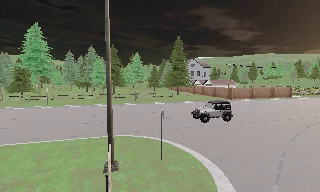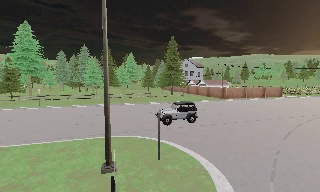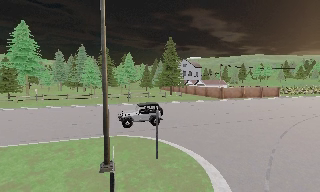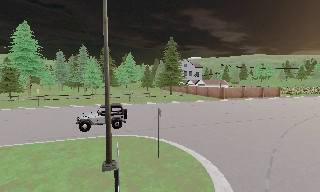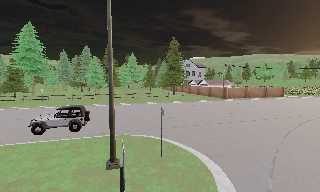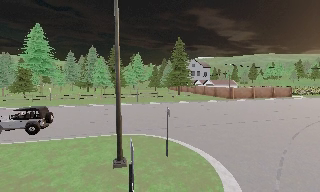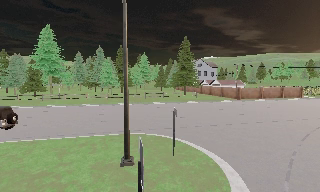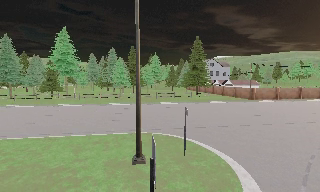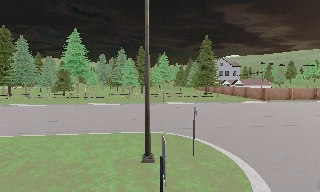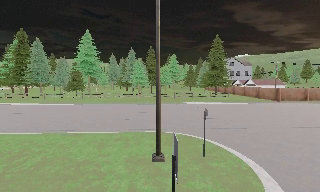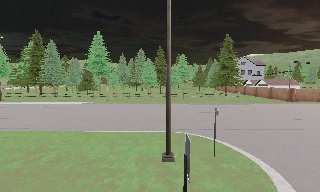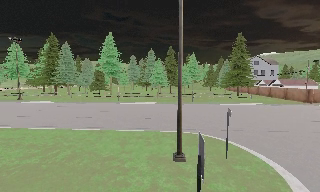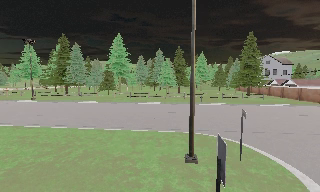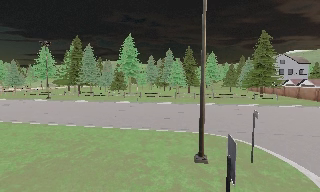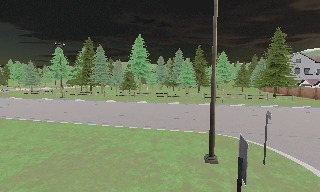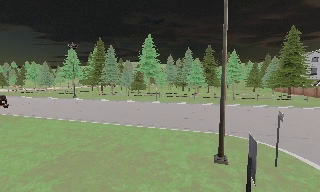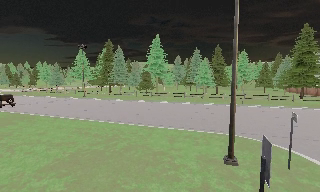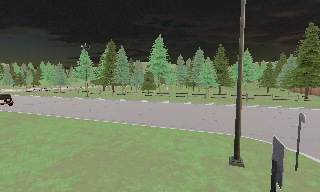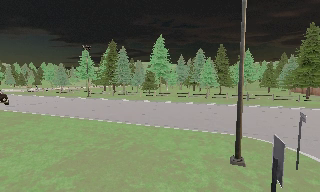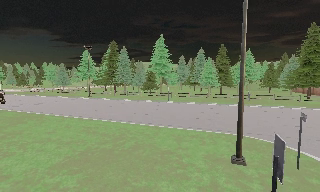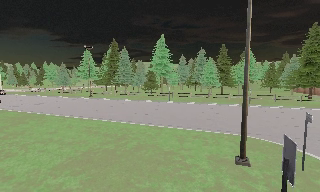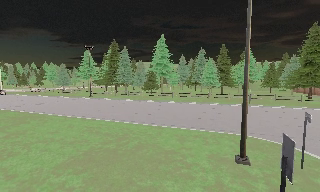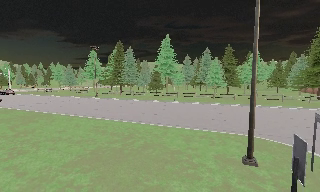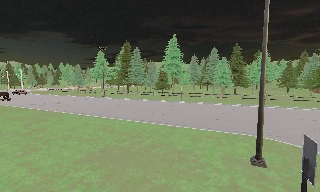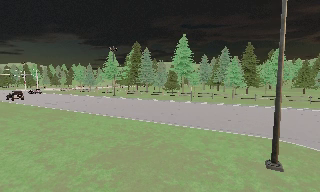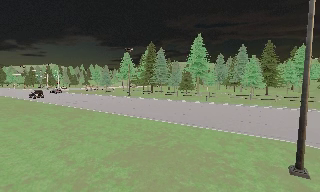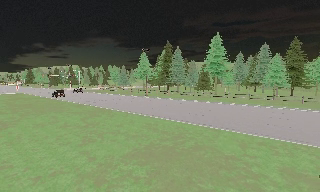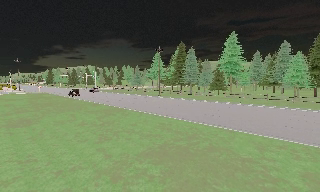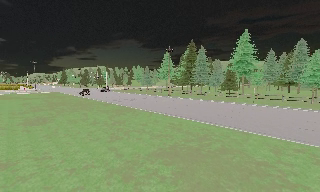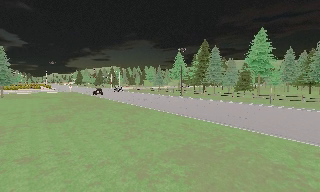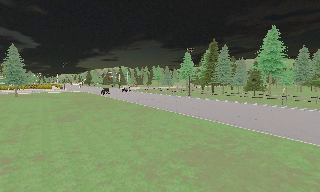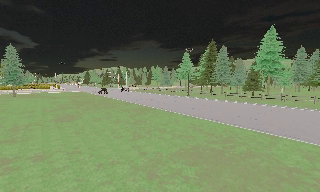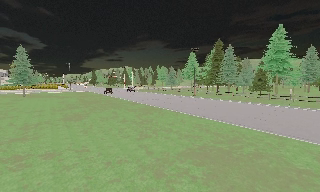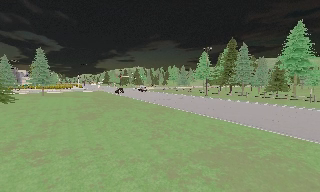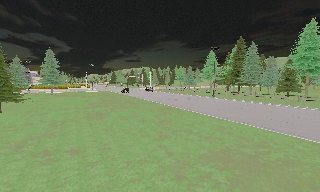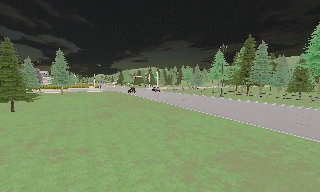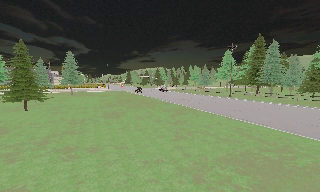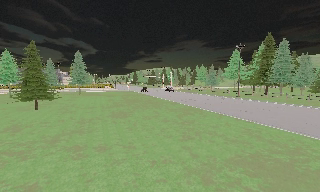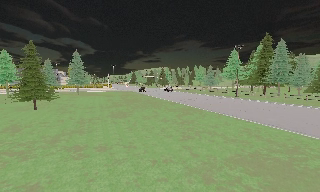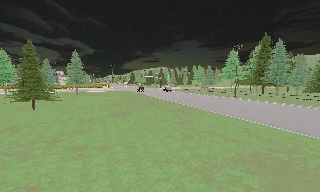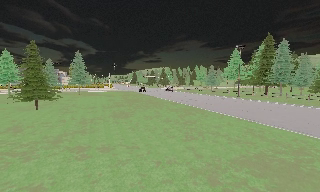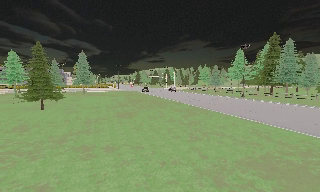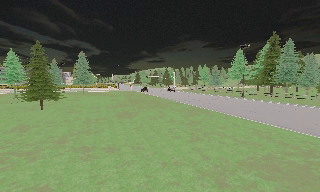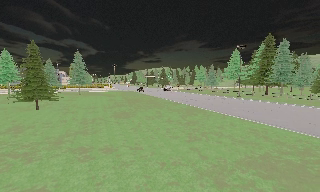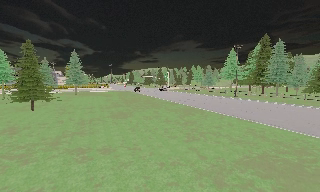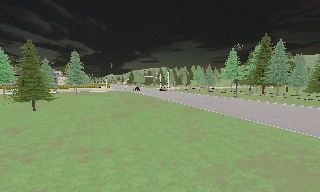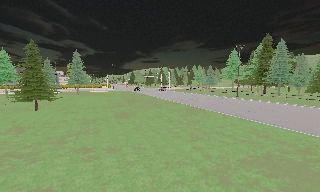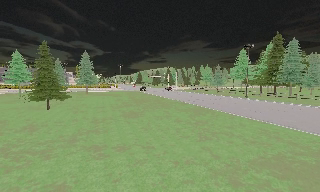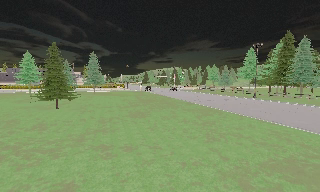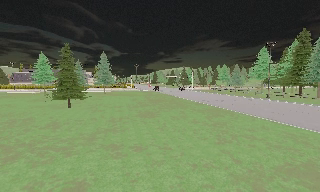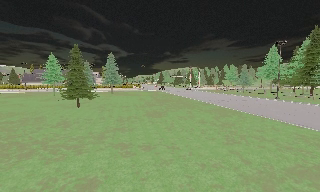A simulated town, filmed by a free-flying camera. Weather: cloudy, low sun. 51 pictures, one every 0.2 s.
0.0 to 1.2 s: The camera shifts only a little, or ends up much as it began.
1.2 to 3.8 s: The scene slides to the right, as the camera pans about 35 degrees to its left. It travels to its left and backward, about 1 m, so close, fixed things drift to the right.
3.8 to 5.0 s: The camera pans to its left, which is counterclockwise from overhead, by about 10 degrees. It travels to its left, about 0.5 m, so close, fixed things drift to the right.
5.0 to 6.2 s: The camera pans to its left, which is counterclockwise from overhead, by about 20 degrees.
6.2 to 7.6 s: The camera swings to its left by about 15 degrees, and the scene slides to the right. It travels to its left, about 0.5 m, so close, fixed things drift to the right.
7.6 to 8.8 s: The camera shifts only a little, or ends up much as it began.
8.8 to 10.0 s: The camera pans to its left, which is counterclockwise from overhead, by about 10 degrees. It travels to its left, about 0.5 m, so close, fixed things drift to the right.
The film runs forward here.
